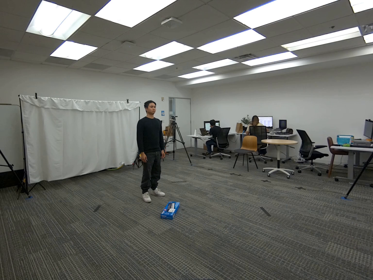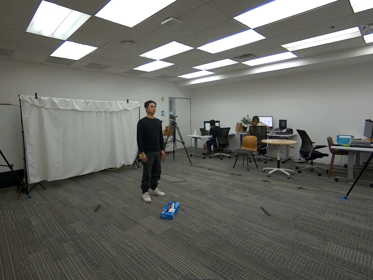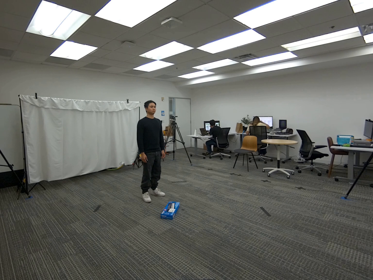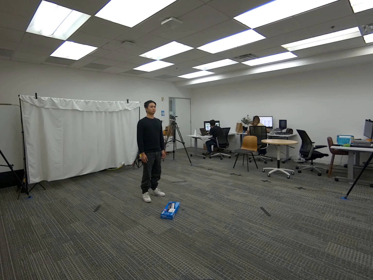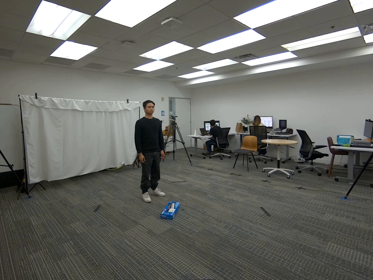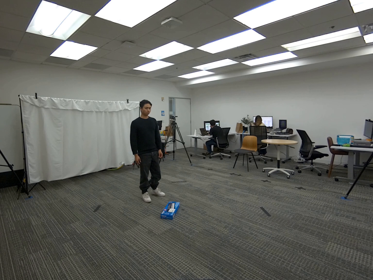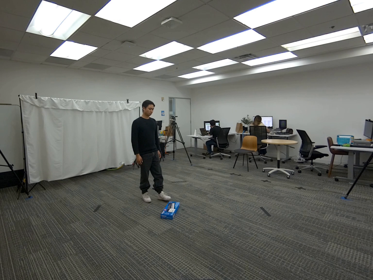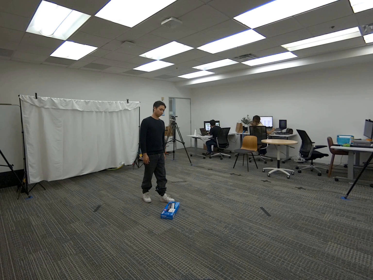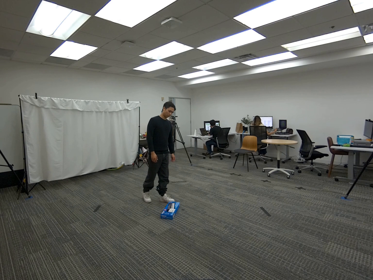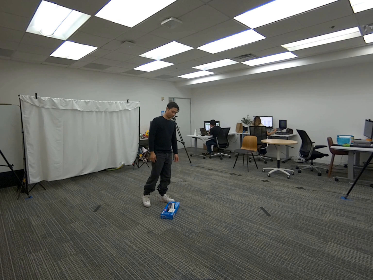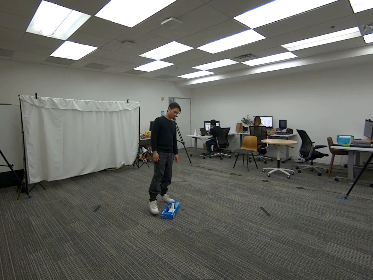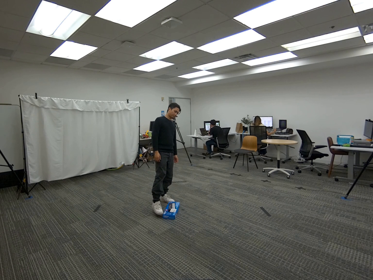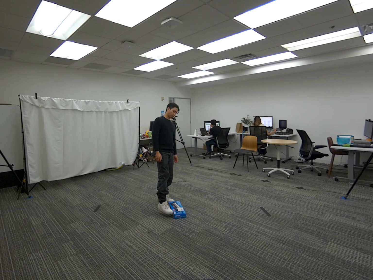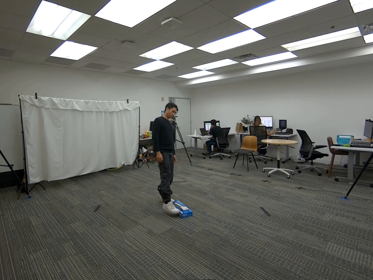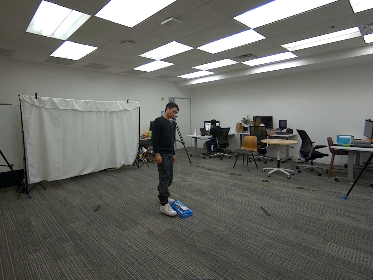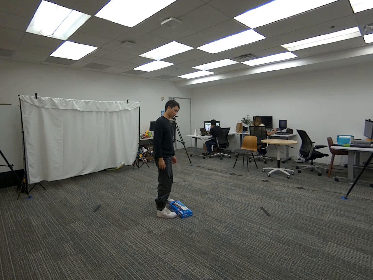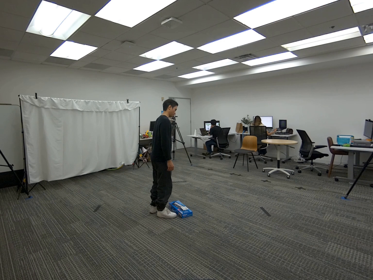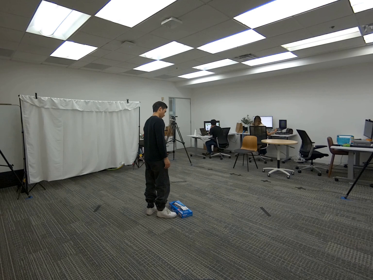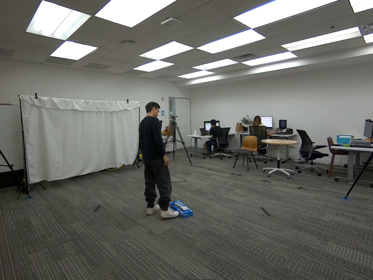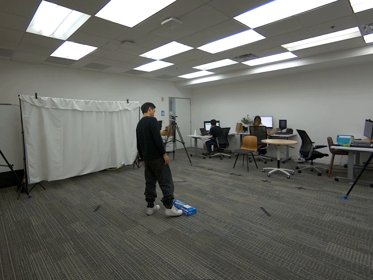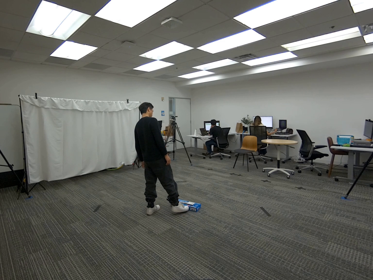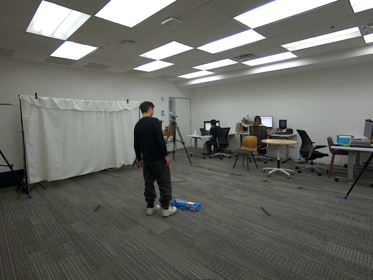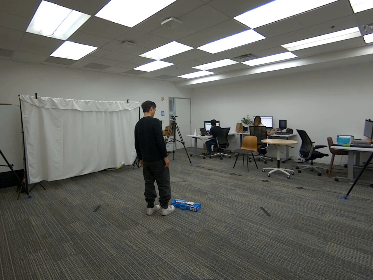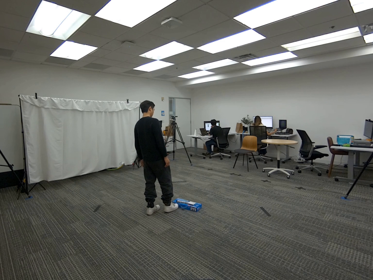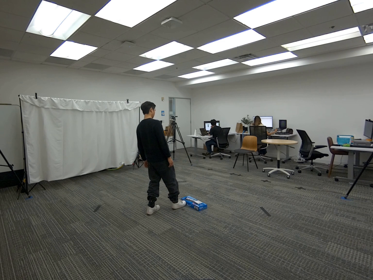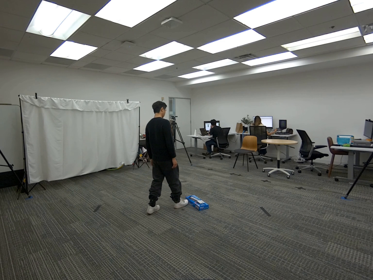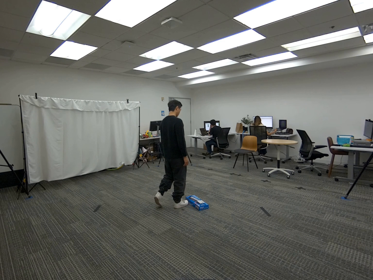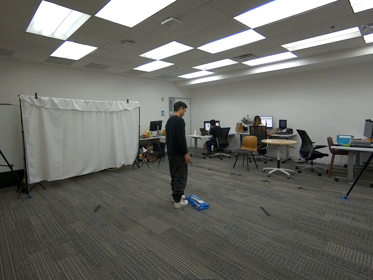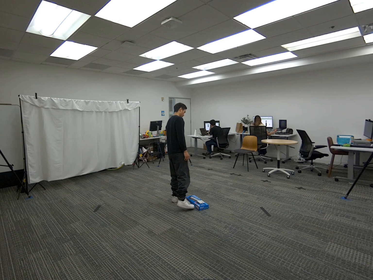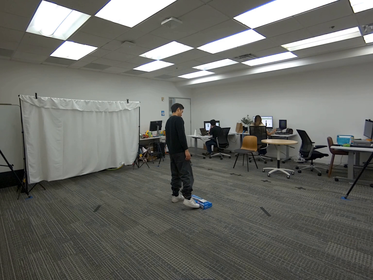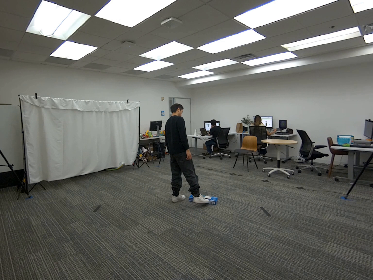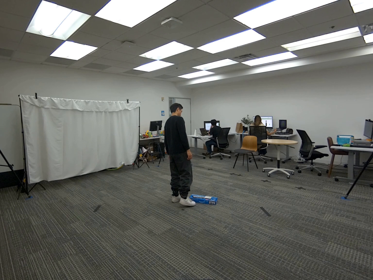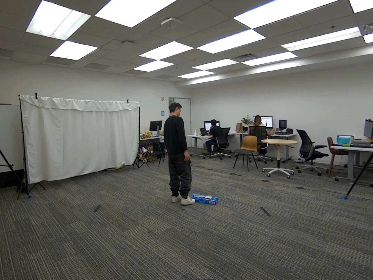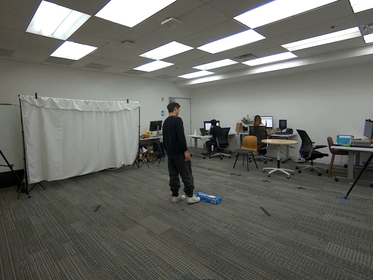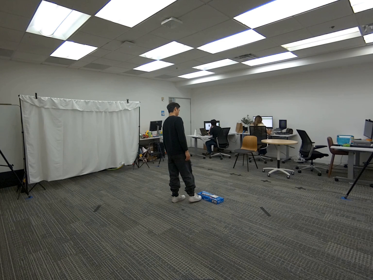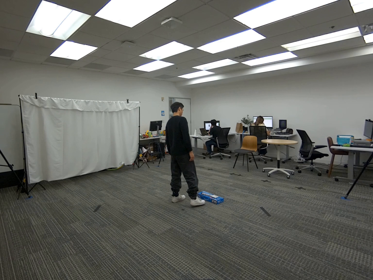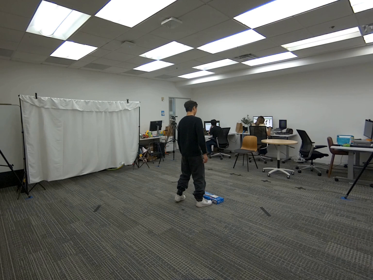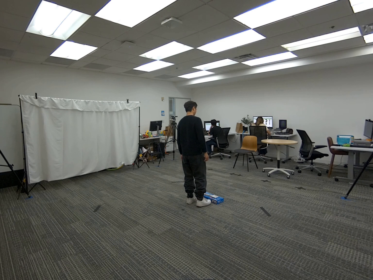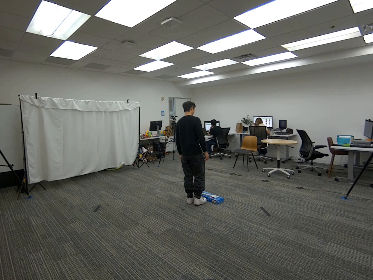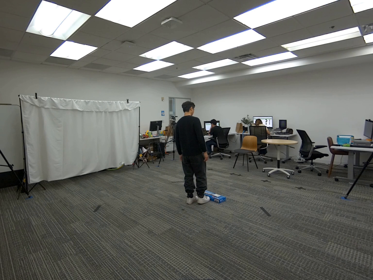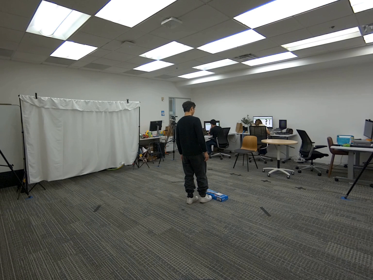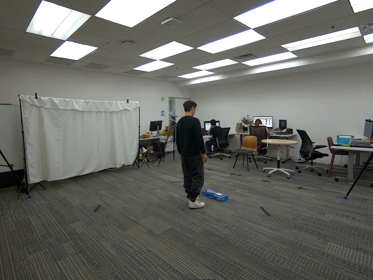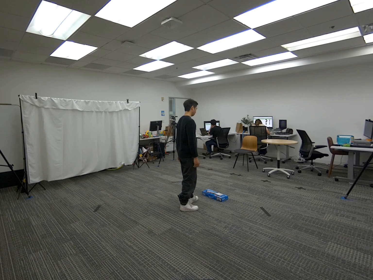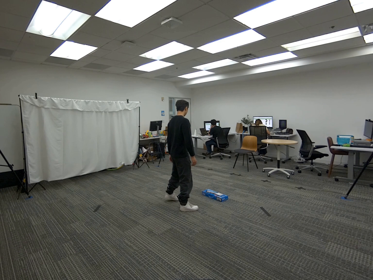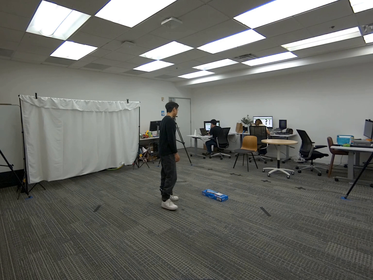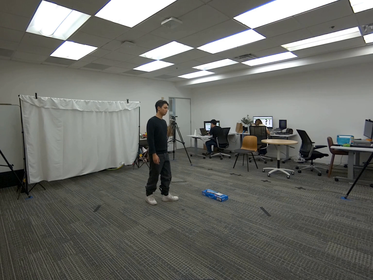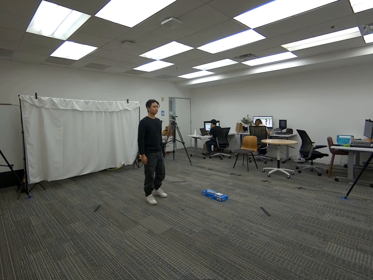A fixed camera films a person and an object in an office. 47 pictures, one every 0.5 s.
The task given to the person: Walk to the keyboard box and use your right foot to push the box aside.
